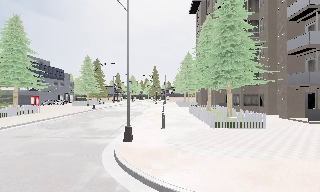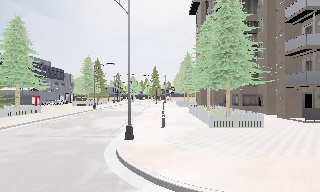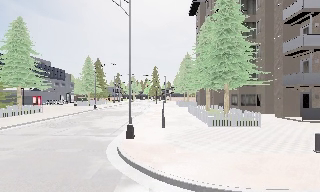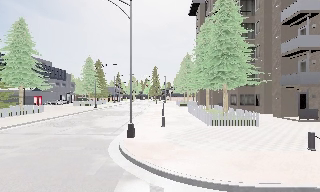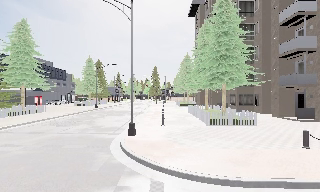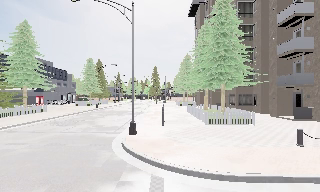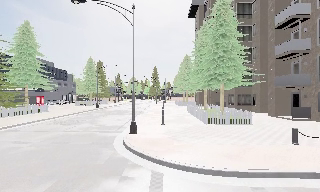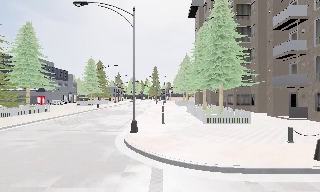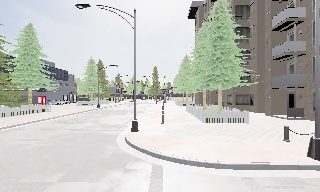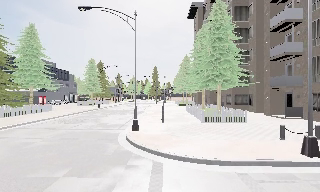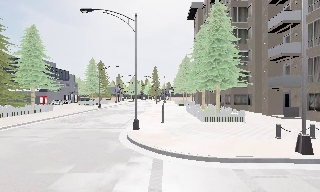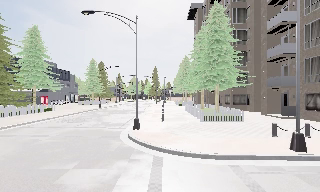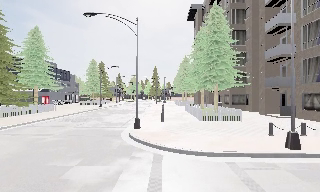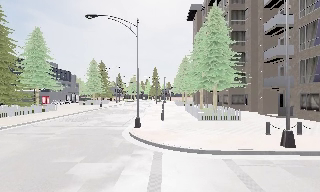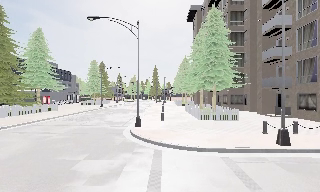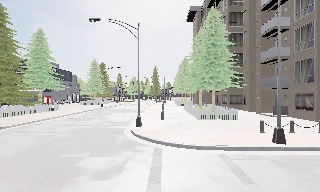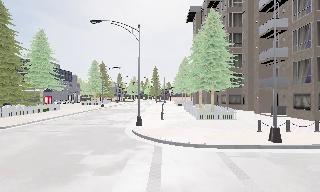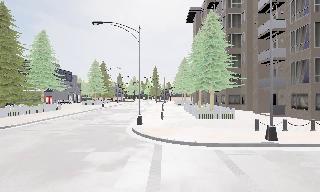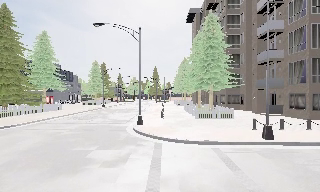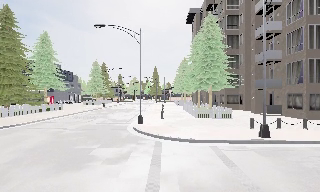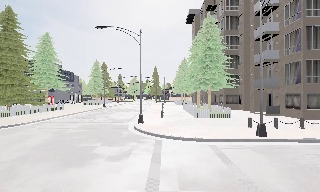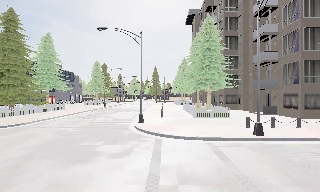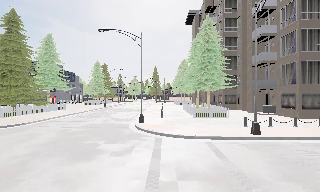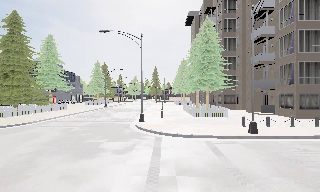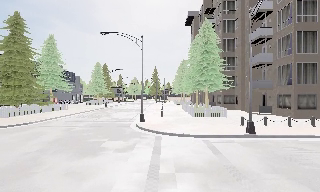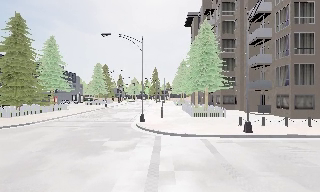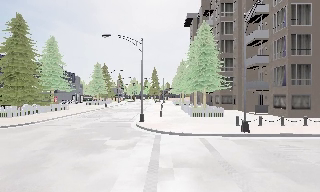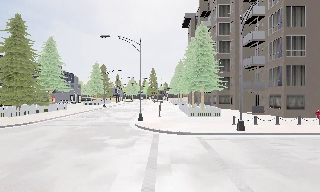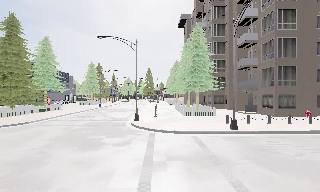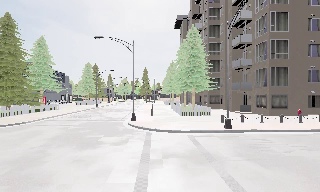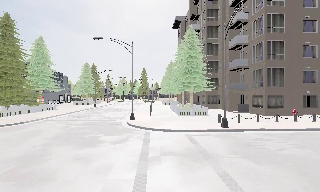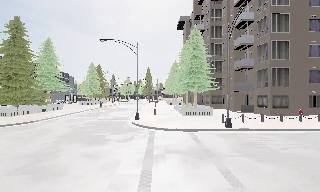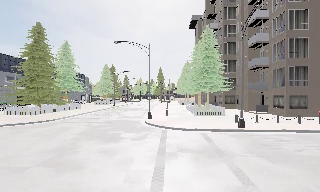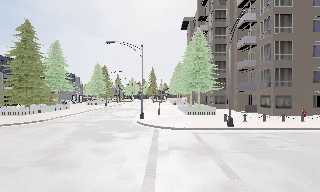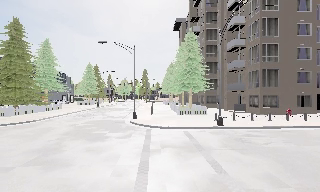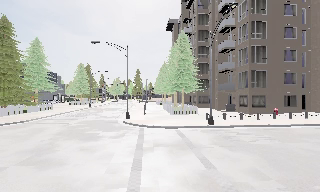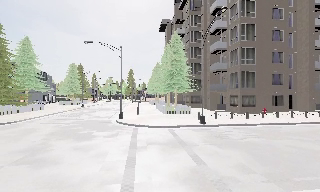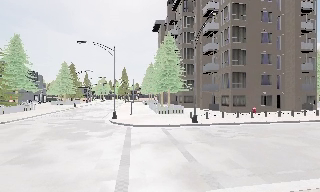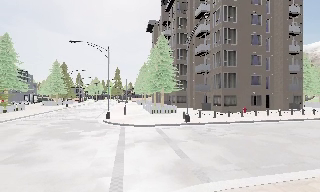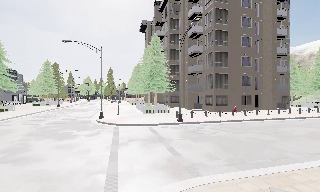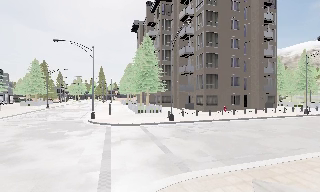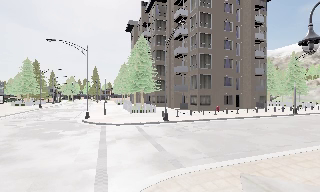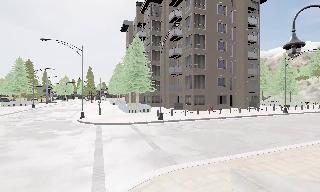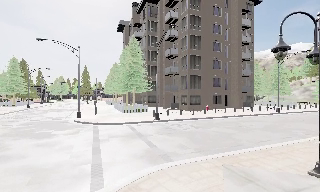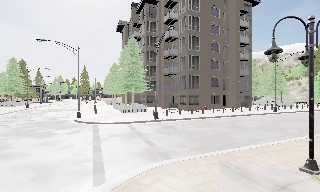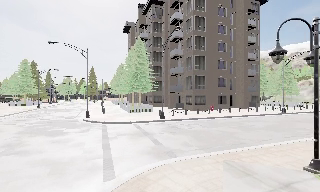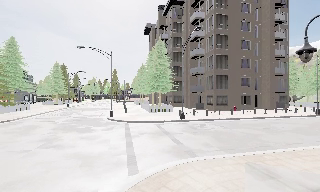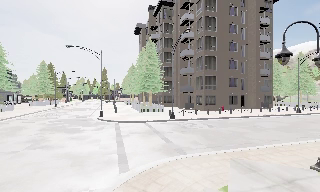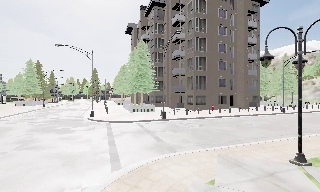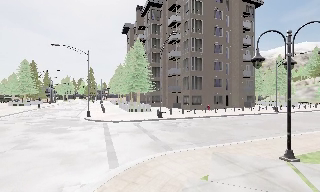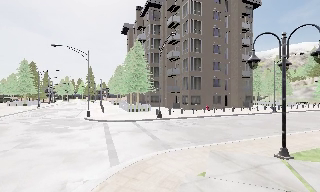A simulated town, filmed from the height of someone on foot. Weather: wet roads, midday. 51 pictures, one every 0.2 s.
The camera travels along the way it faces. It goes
backward.
0.0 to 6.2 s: The camera travels backward, about 8 m, so what stands in front gets smaller.
6.2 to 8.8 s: The camera swings to its right by about 20 degrees, and the scene slides to the left. It travels backward, about 3 m, so what stands in front gets smaller.
8.8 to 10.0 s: The camera travels backward, about 1.5 m, so what stands in front gets smaller.
The film runs backward here.
